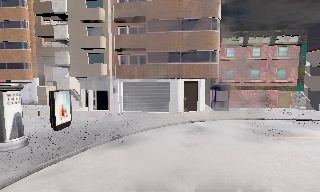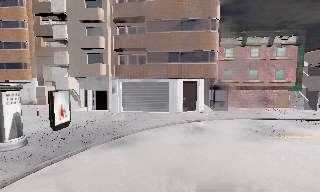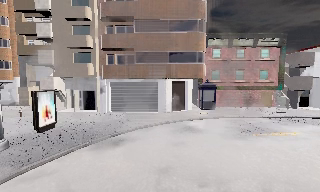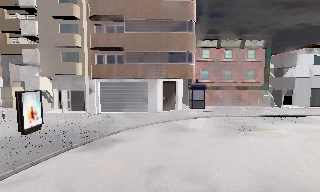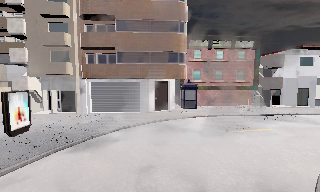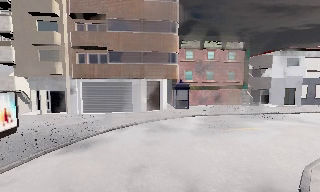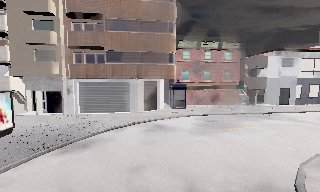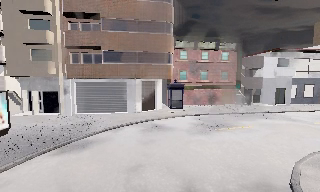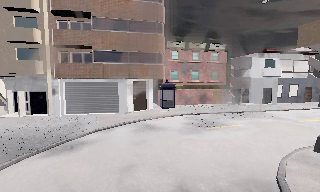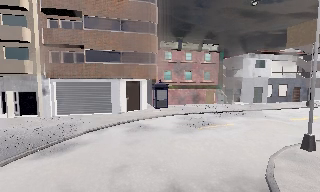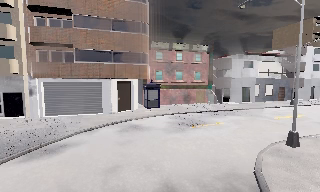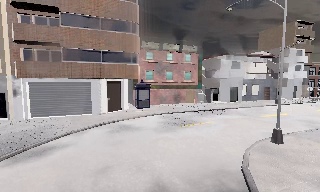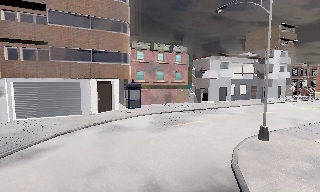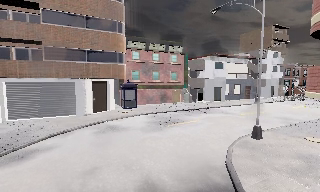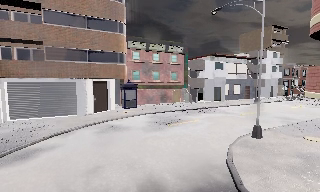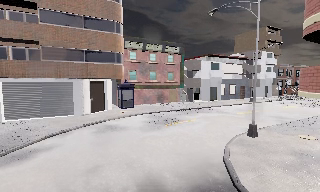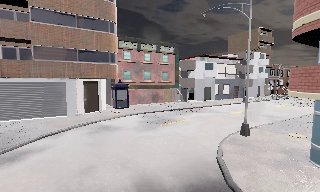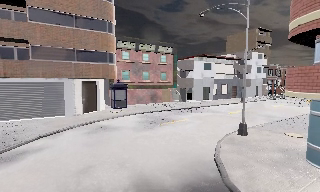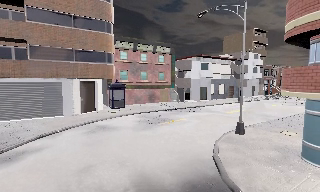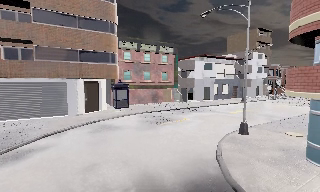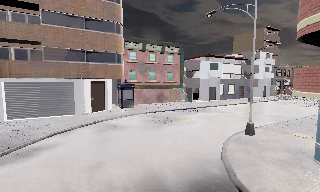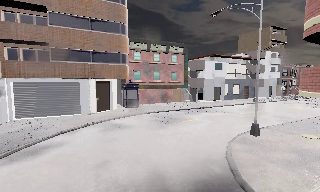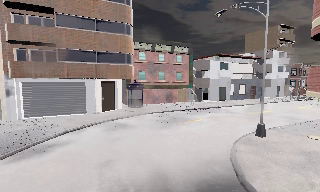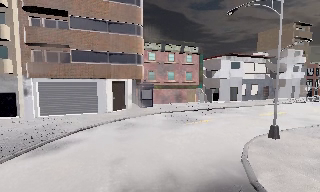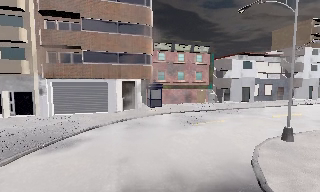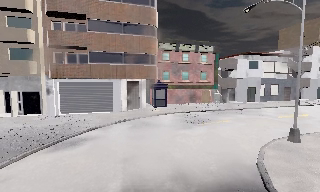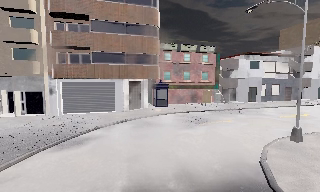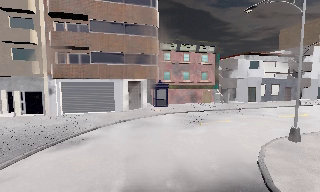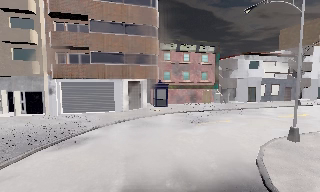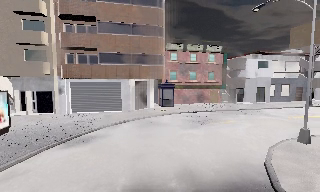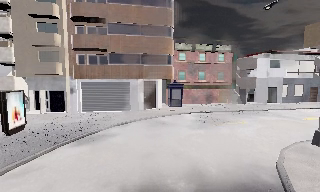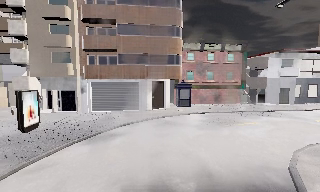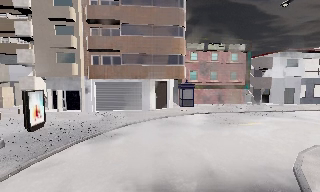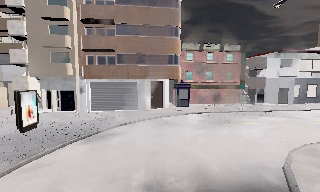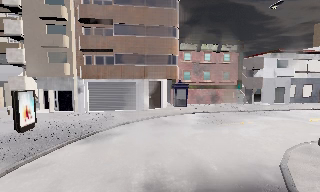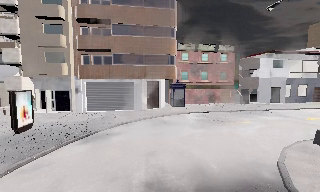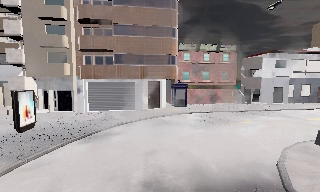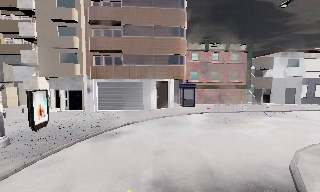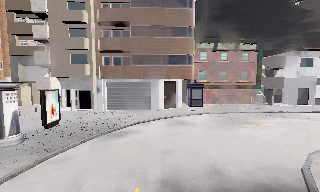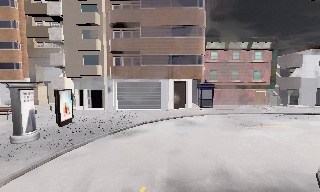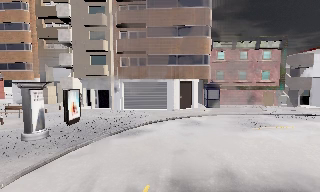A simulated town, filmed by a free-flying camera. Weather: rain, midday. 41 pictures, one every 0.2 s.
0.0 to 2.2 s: The camera swings to its right by about 25 degrees, and the scene slides to the left.
2.2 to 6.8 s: The camera swings to its left by about 15 degrees, and the scene slides to the right. It travels backward, about 1 m, so what stands in front gets smaller.
6.8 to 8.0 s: The camera swings to its left by about 10 degrees, and the scene slides to the right.
The film runs backward here.
